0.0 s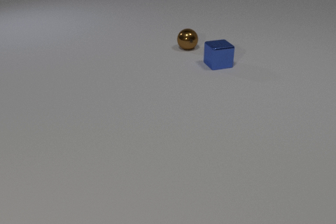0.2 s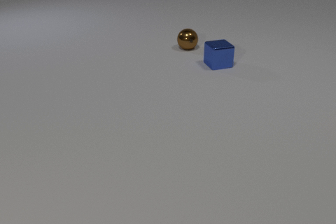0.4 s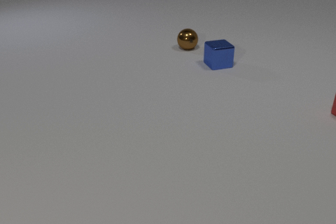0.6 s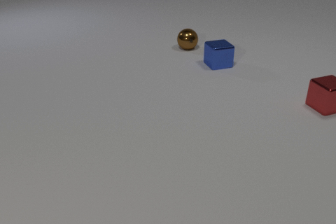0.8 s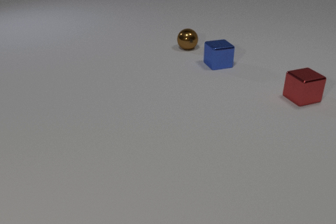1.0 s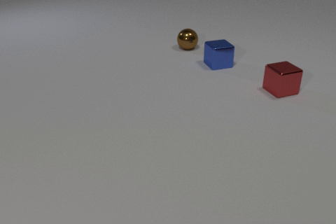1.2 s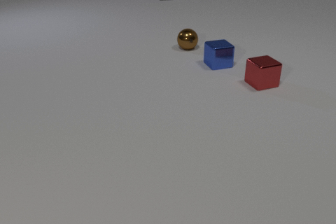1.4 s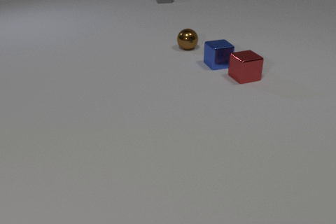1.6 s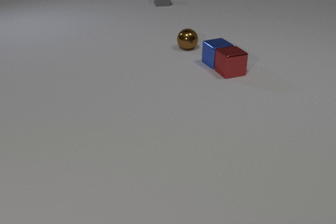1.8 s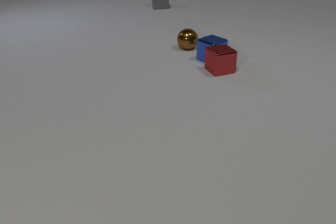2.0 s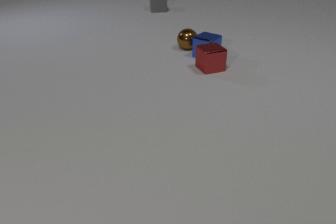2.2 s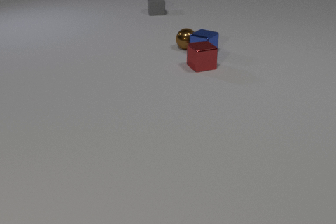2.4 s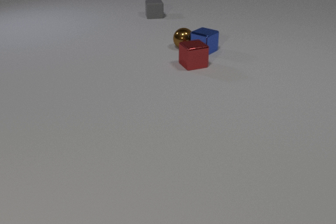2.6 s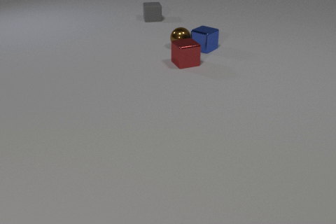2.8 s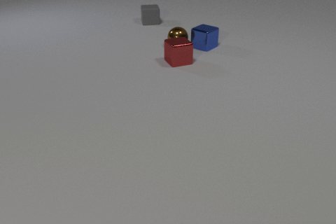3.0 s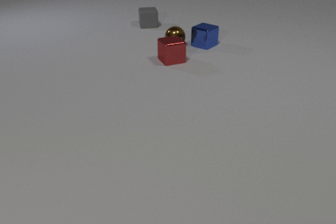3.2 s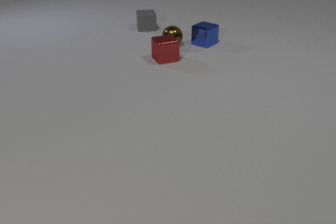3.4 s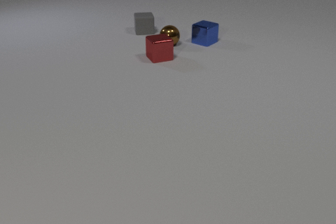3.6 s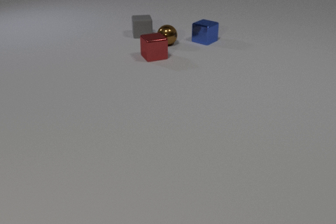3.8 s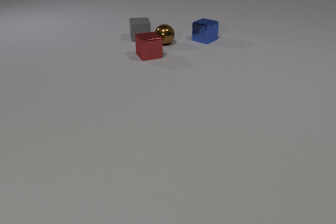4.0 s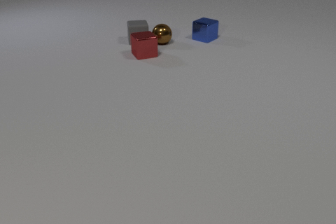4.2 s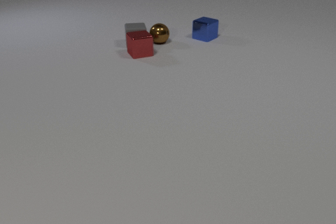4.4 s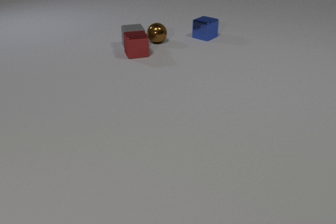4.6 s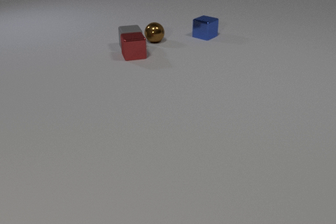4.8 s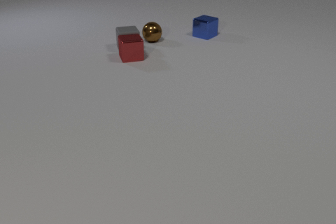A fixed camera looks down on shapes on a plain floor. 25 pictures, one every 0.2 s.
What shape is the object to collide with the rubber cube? cube.
What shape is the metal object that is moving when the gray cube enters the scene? cube.
What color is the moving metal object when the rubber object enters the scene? red.
0.0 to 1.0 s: The red metal cube comes in at the right edge, slides to the left and away from the camera.
1.0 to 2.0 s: The red metal cube slides to the left and away from the camera. The blue metal cube slides away from the camera and to the left, spins so that its near face slides to the right, counterclockwise seen from above. The gray rubber cube comes in at the top edge, slides toward the camera. The red metal cube and the blue metal cube collide.
2.0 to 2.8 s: The red metal cube slides to the left and away from the camera. The blue metal cube slides away from the camera. The brown metal sphere rolls to the left and away from the camera. The gray rubber cube slides toward the camera. The blue metal cube and the brown metal sphere collide.
2.8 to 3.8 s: The red metal cube slides to the left and away from the camera. The blue metal cube slides away from the camera. The brown metal sphere rolls to the left and away from the camera. The gray rubber cube slides toward the camera.
3.8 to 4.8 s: The red metal cube slides to the left. The blue metal cube slides away from the camera. The brown metal sphere rolls to the left and away from the camera. The gray rubber cube slides toward the camera and to the left. The red metal cube and the gray rubber cube collide.
